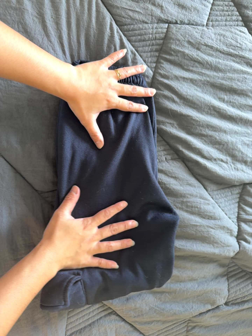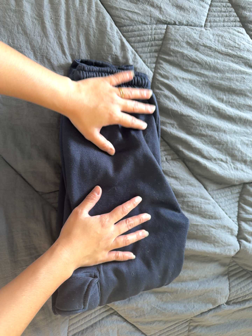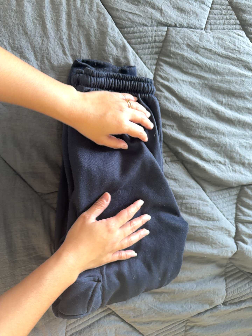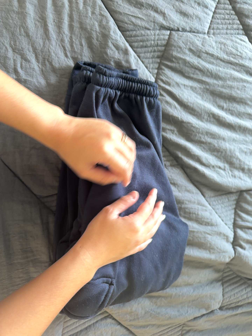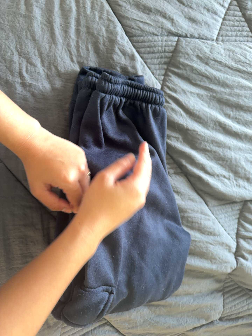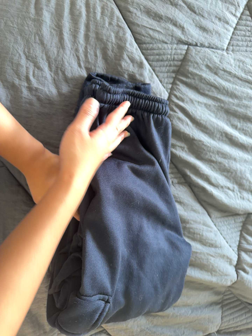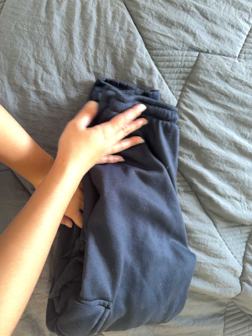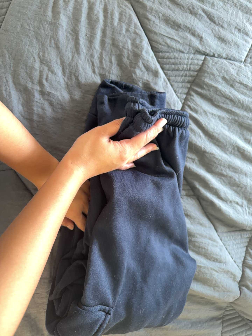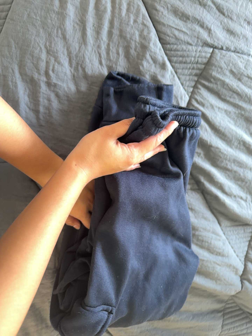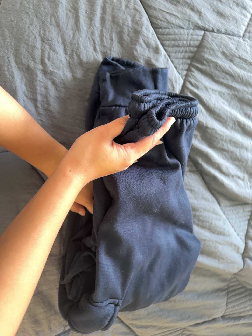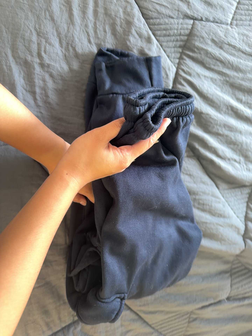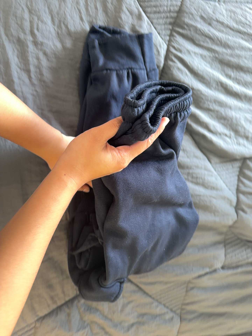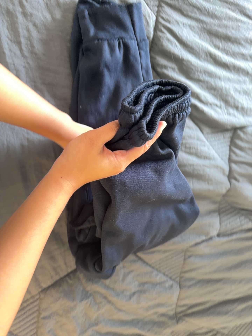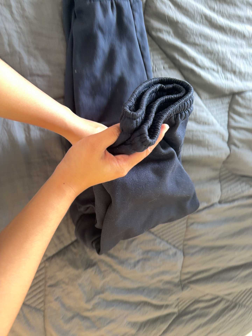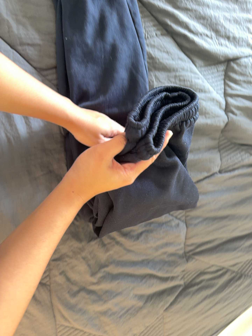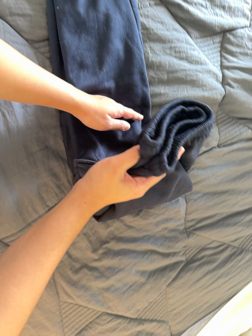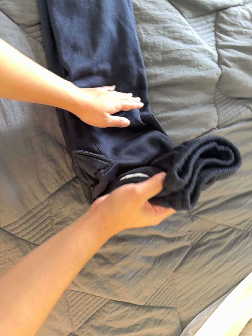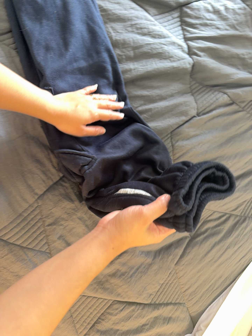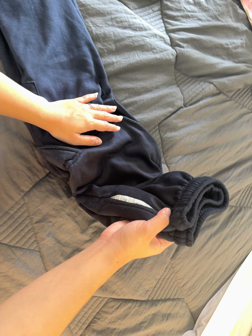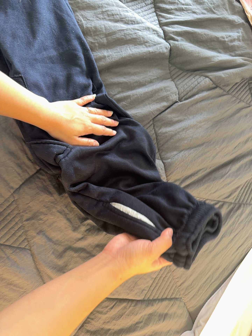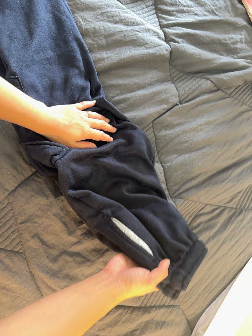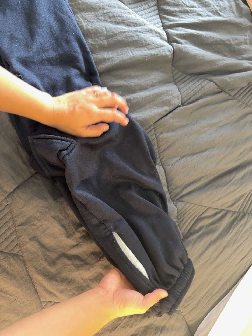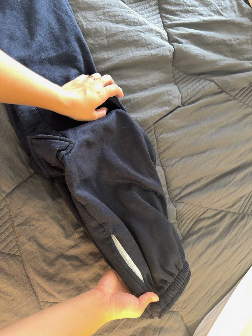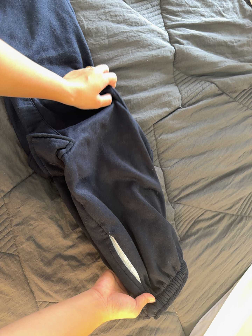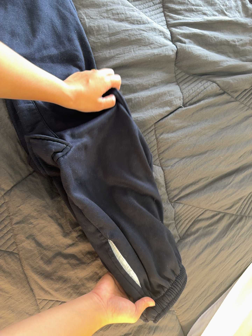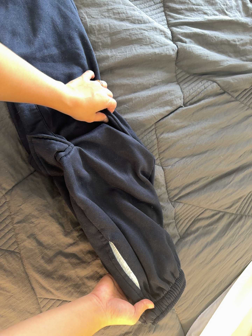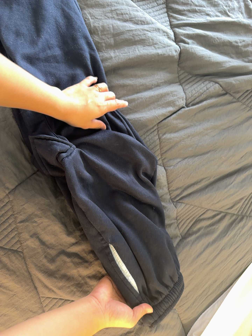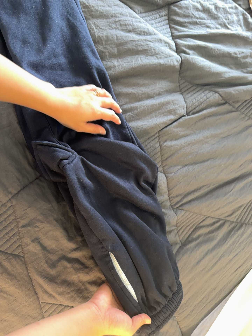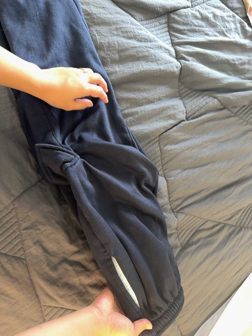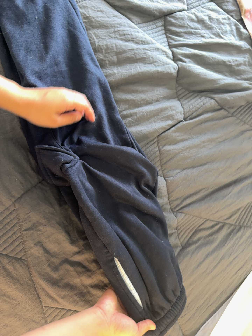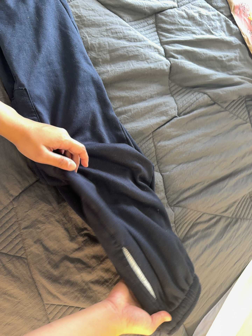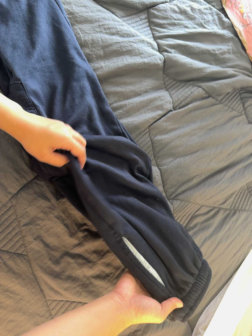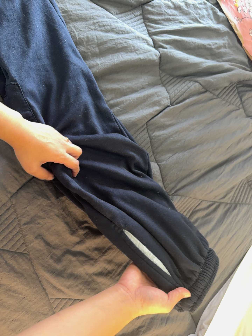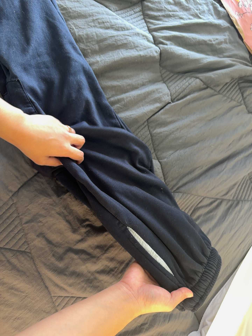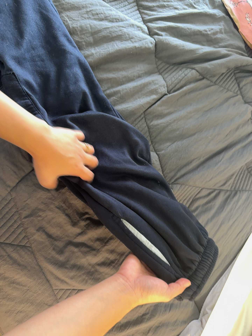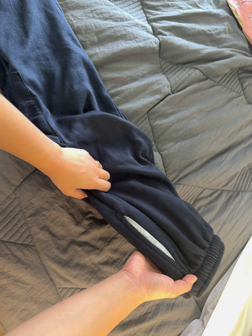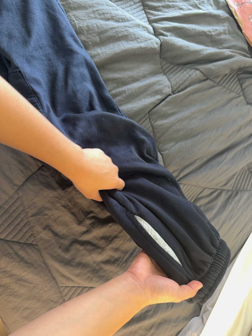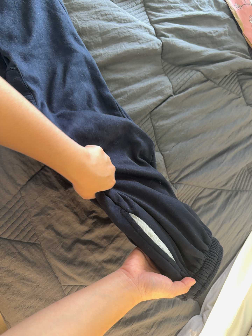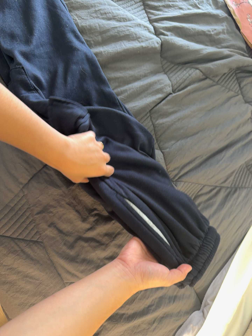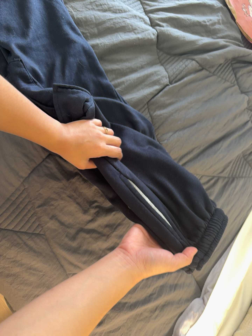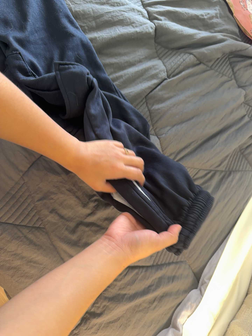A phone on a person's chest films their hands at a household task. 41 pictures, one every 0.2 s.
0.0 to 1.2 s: The camera travels toward the top of its view, about 6 cm, so close, fixed things drift downward.
1.2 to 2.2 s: The camera travels toward the bottom of its view, about 9 cm, so close, fixed things drift upward.
2.2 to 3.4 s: The camera travels toward the bottom of its view, about 26 cm, so close, fixed things drift upward. It rolls about its line of sight by about 20 degrees, and the scene rotates counterclockwise.
3.4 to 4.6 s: The camera travels to its right, about 8 cm, so close, fixed things drift to the left.
4.6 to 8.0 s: The camera travels to its left and backward, about 9 cm.
The film runs backward here.
